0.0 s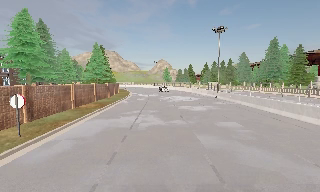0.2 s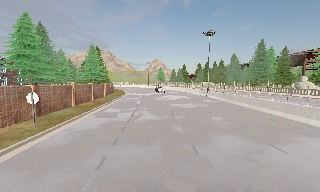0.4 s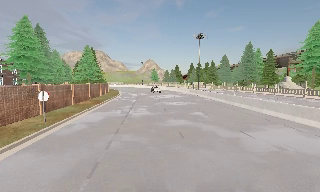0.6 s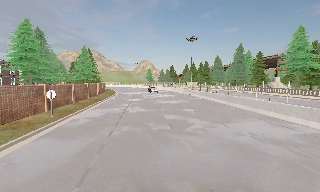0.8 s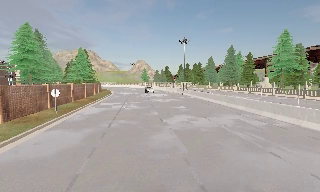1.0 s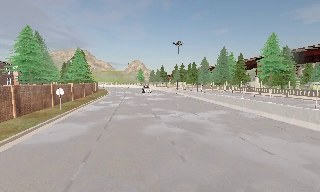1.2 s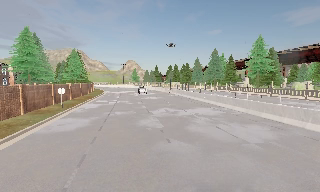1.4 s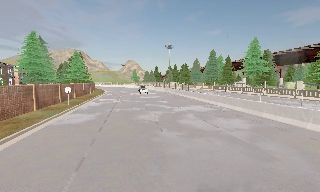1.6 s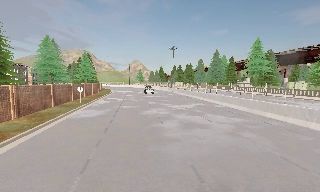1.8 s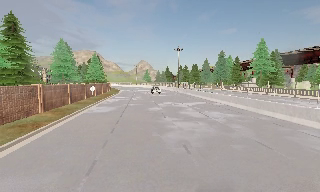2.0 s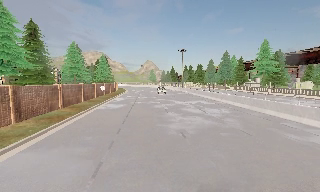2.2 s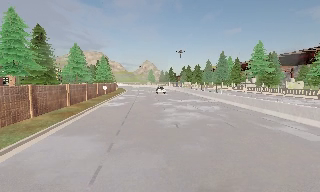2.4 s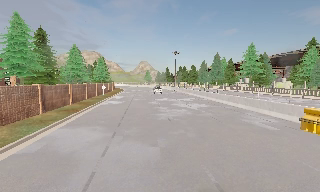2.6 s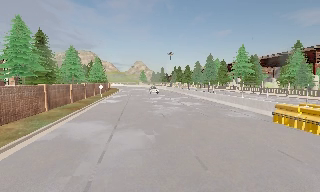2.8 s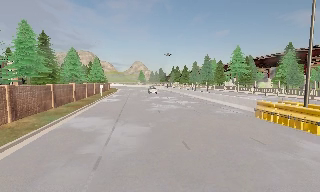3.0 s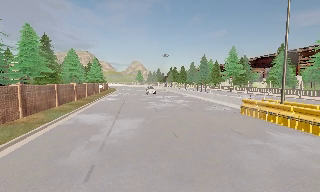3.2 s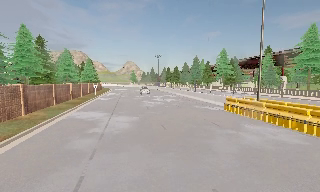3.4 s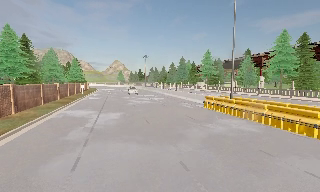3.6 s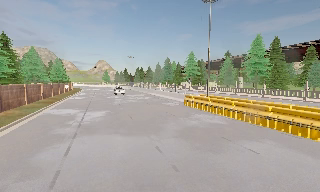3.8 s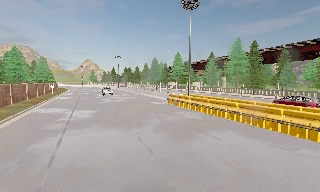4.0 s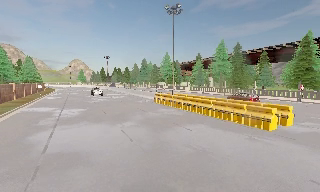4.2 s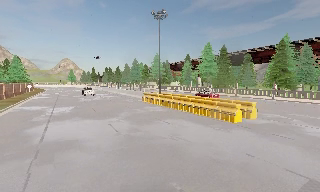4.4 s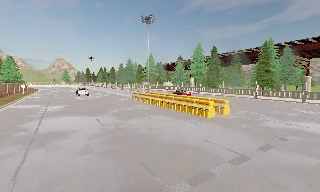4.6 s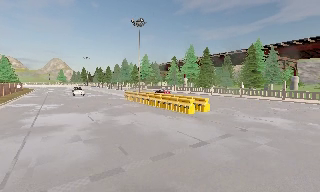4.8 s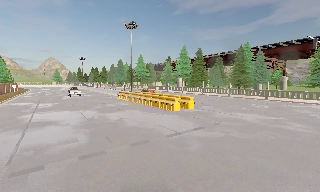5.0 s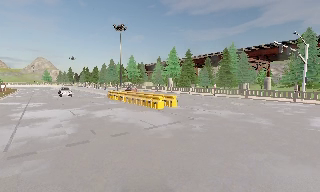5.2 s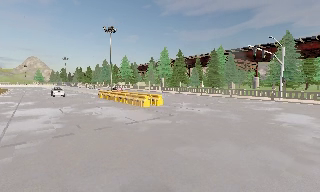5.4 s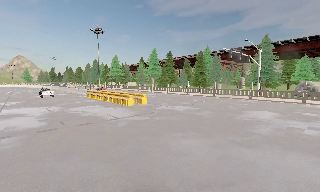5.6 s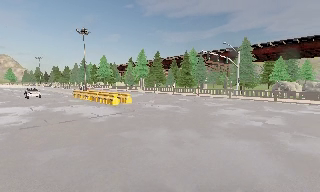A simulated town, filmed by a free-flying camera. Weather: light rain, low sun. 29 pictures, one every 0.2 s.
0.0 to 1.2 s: The scene slides to the left, as the camera pans about 10 degrees to its right. It travels backward, about 10 m, so what stands in front gets smaller.
1.2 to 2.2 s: The camera travels backward, about 9 m, so what stands in front gets smaller.
2.2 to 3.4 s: The camera swings to its right by about 10 degrees, and the scene slides to the left. It travels backward, about 9 m, so what stands in front gets smaller.
3.4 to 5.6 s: The scene slides to the left, as the camera pans about 30 degrees to its right. It travels backward and to its right, about 17 m, so what stands in front gets smaller.
The film runs forward here.
